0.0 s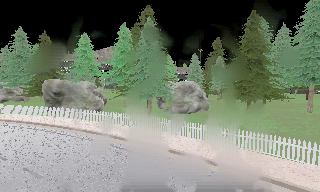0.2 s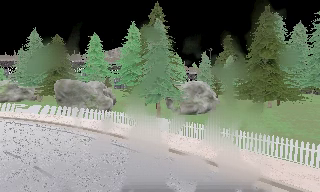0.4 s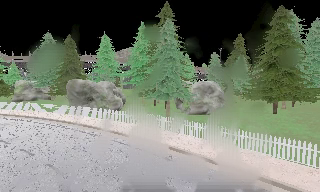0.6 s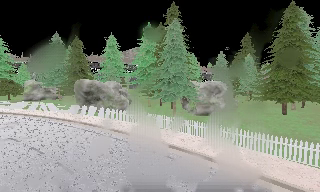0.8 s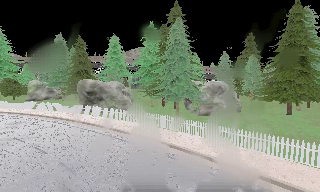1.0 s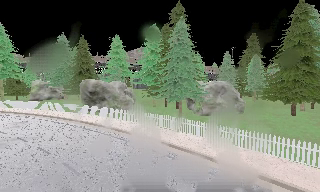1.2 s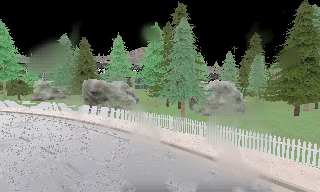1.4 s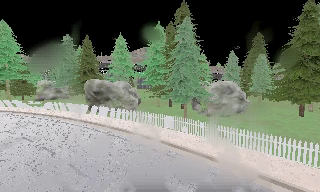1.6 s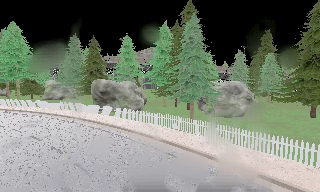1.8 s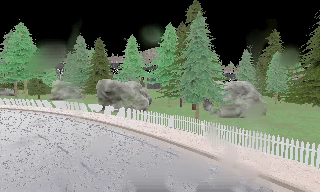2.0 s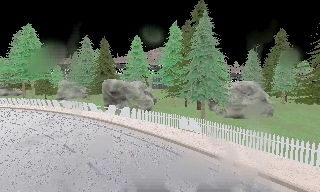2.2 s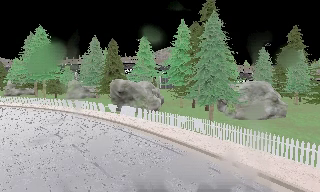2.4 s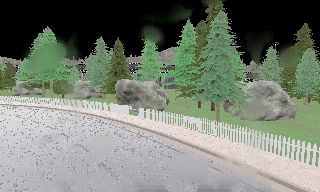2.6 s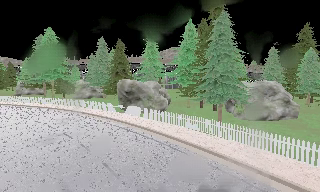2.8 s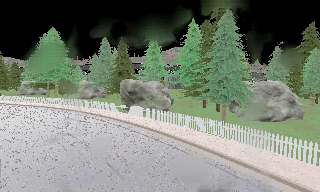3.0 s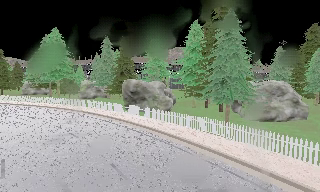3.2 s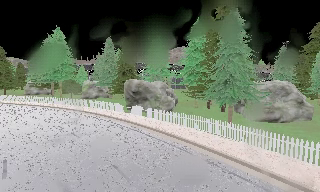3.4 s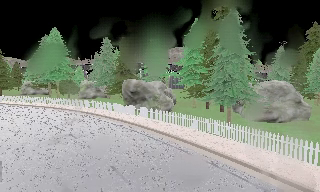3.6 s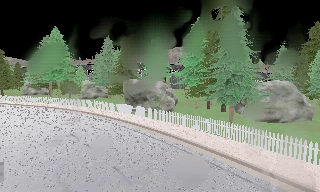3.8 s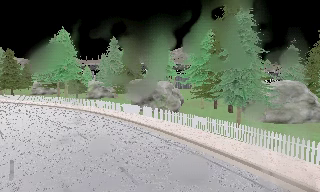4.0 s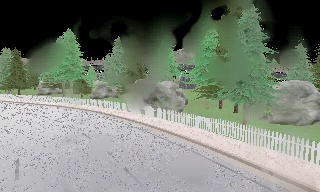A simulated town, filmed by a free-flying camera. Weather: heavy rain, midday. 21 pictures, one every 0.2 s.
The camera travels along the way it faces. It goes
forward.
0.0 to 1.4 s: The camera swings to its left by about 10 degrees, and the scene slides to the right. It travels forward, about 0.5 m, so what stands in front looms larger.
1.4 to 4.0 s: The scene slides to the right, as the camera pans about 15 degrees to its left. It travels forward and to its left, about 1.5 m, so what stands in front looms larger.
The film runs forward here.
